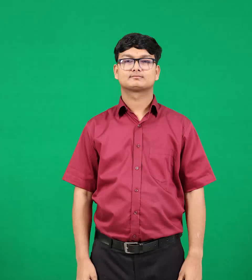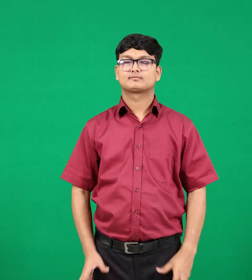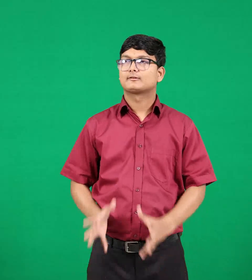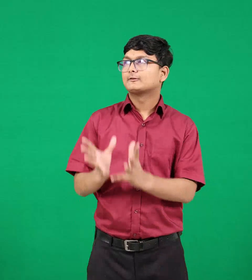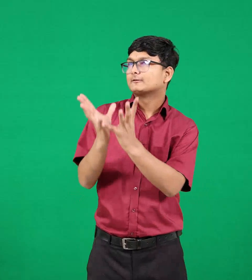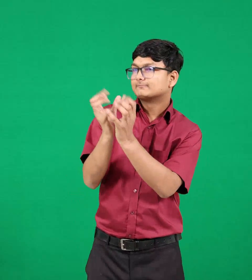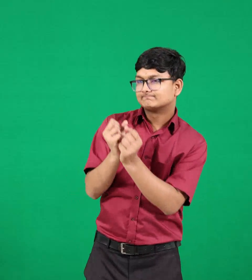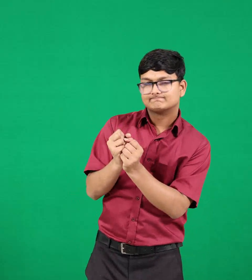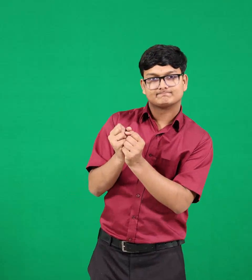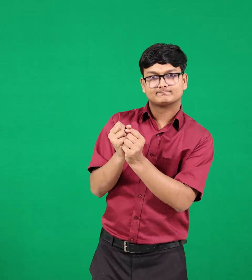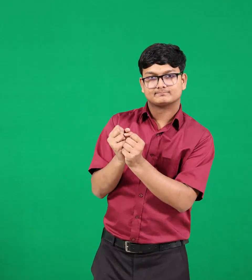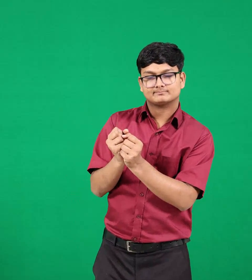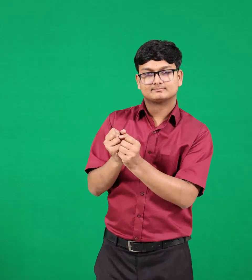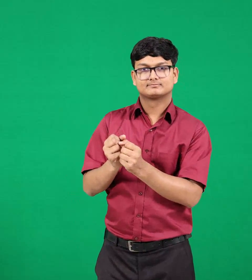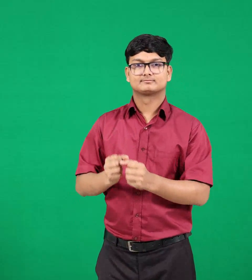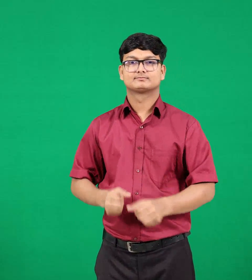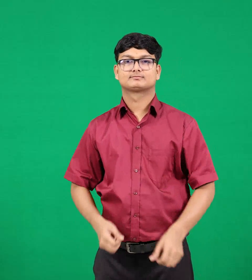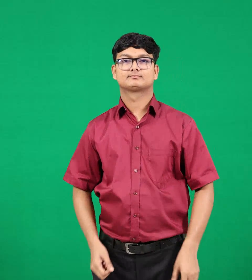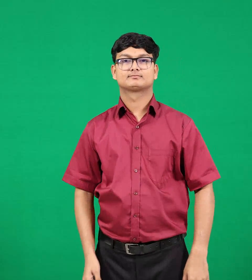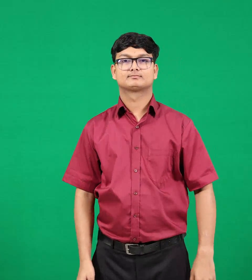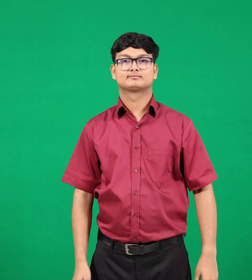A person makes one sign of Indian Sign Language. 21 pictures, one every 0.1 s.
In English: catch
